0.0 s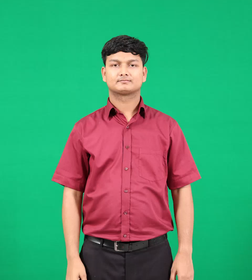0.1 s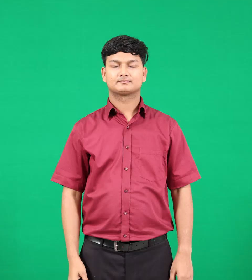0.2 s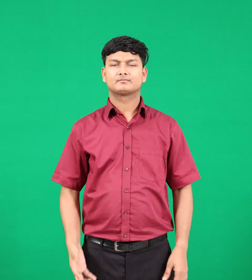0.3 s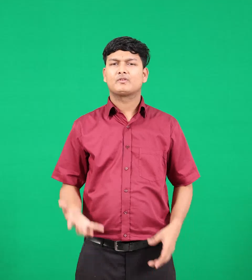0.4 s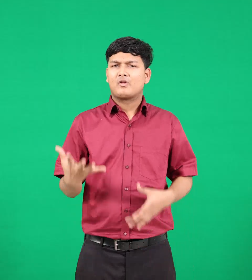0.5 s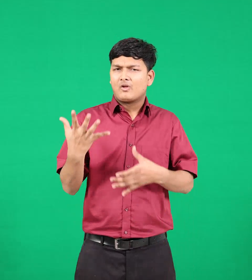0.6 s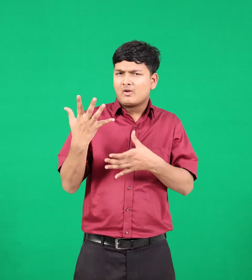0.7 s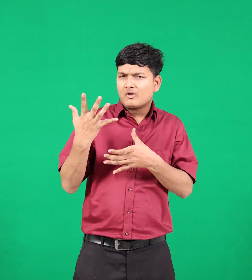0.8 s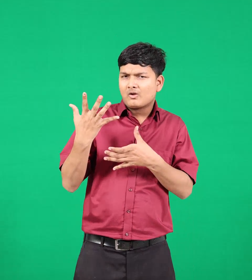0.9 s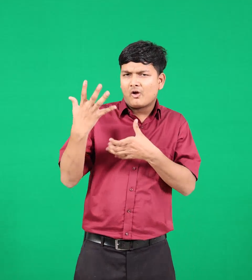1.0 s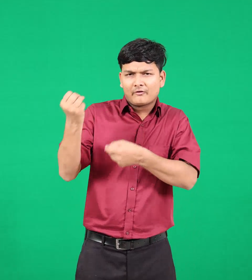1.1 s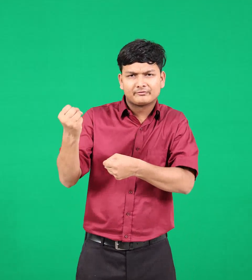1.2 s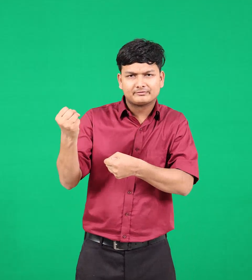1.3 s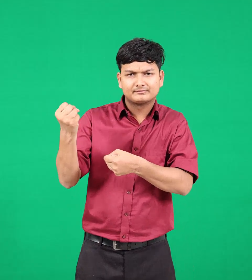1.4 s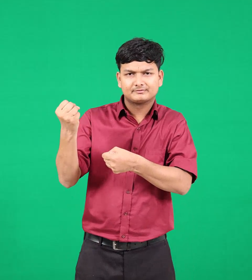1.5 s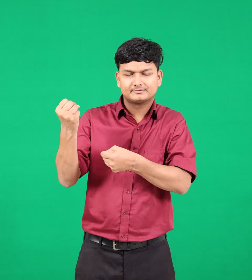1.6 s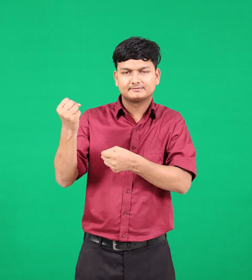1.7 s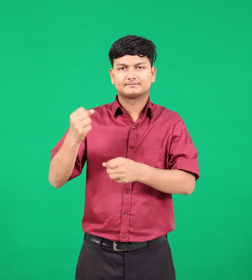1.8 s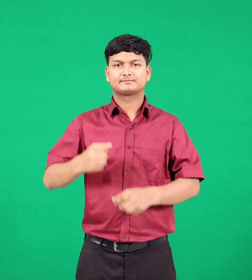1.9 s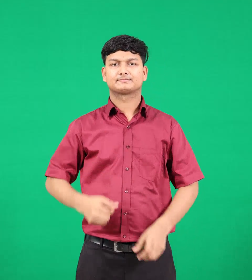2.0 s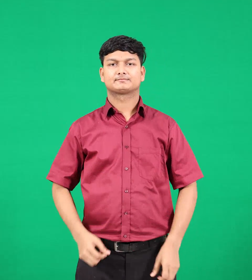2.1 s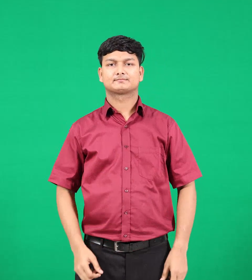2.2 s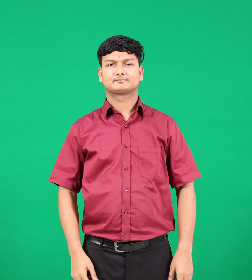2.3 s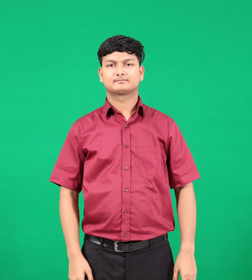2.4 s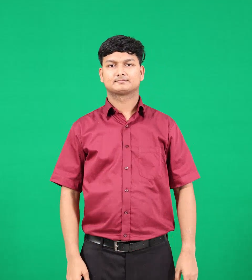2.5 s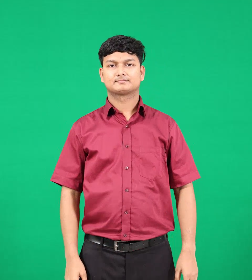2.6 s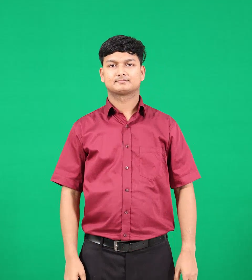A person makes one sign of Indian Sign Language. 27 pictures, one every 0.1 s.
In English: trust
